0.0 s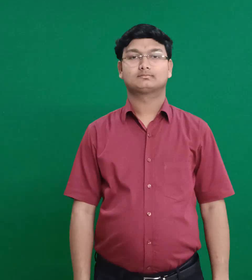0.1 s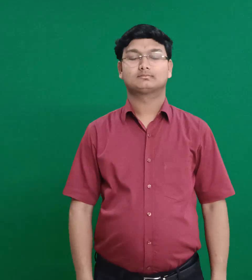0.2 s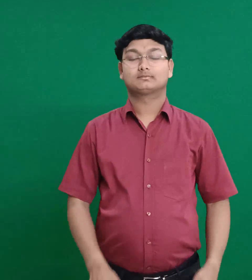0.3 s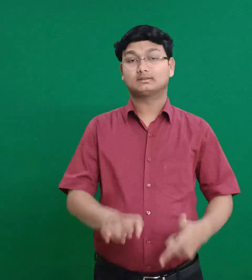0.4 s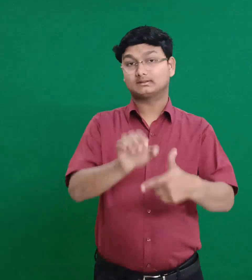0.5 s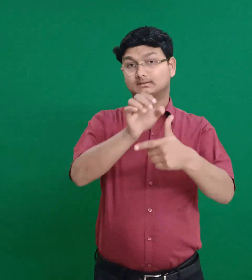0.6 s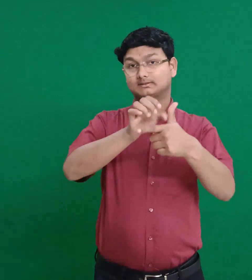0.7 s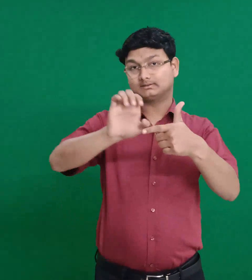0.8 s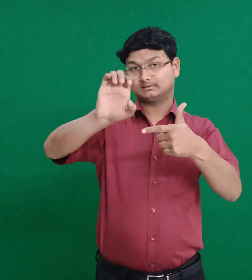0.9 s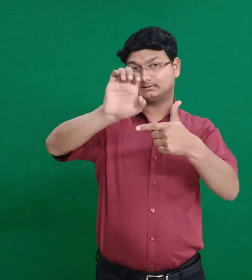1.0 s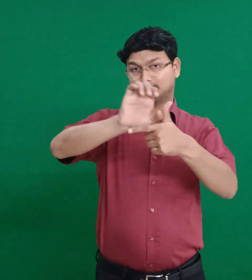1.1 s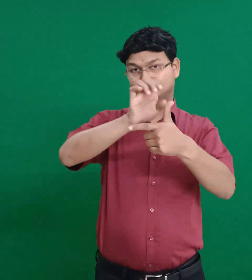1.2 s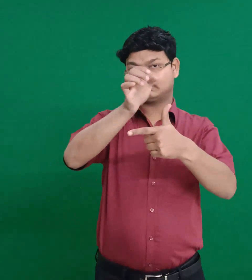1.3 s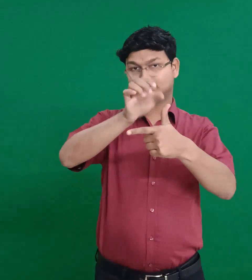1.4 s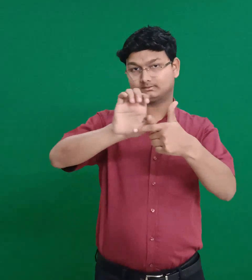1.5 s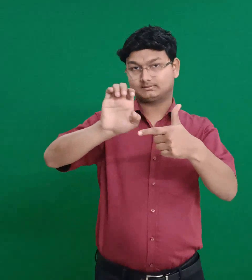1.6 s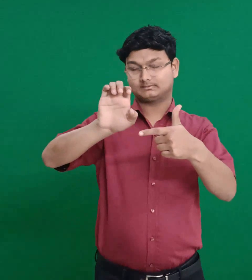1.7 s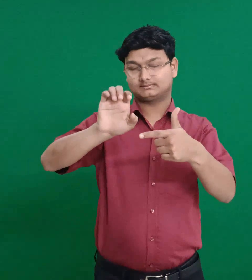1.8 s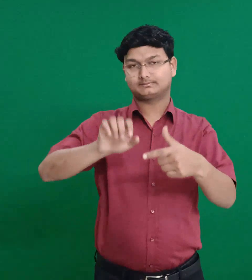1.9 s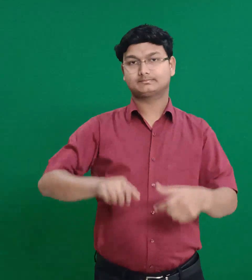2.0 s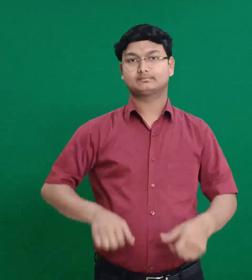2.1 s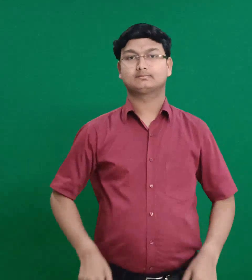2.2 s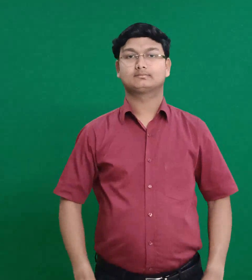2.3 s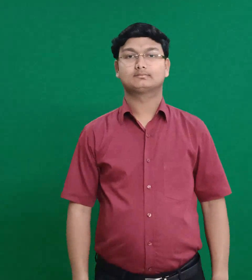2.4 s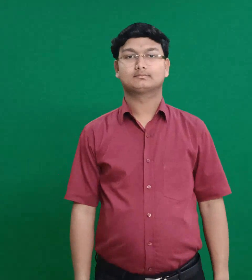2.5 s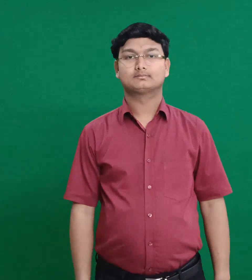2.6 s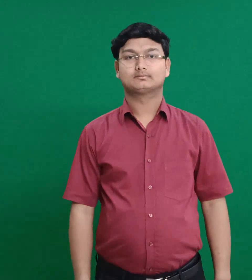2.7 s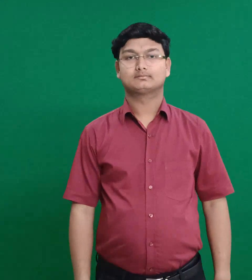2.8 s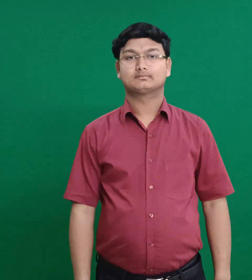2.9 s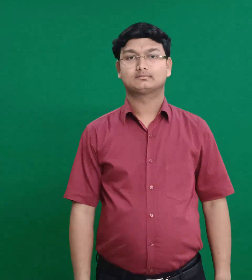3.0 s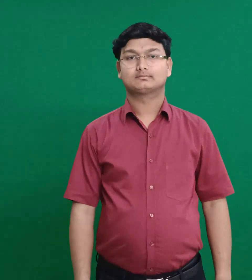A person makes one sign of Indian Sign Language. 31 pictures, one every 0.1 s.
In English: eli
